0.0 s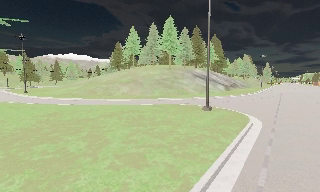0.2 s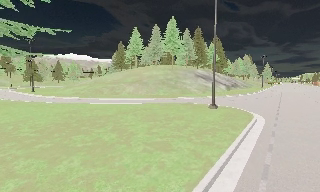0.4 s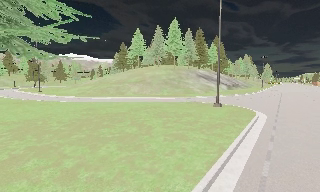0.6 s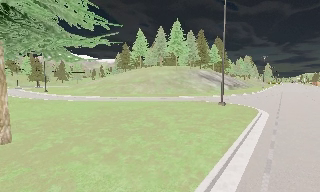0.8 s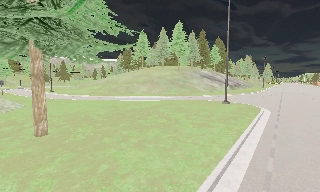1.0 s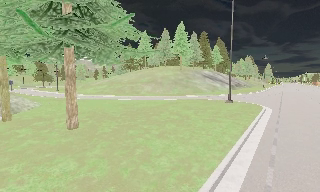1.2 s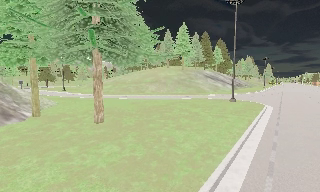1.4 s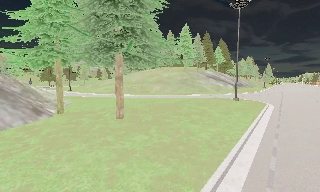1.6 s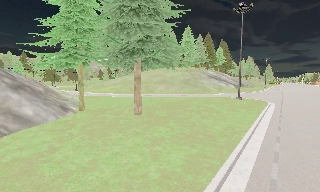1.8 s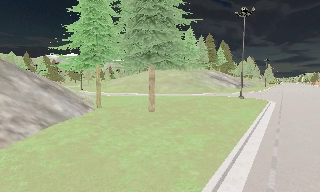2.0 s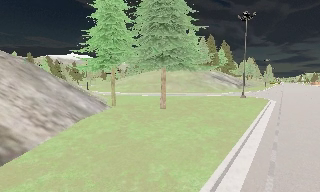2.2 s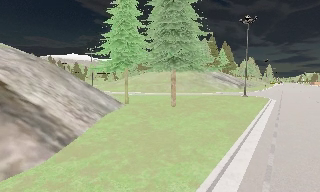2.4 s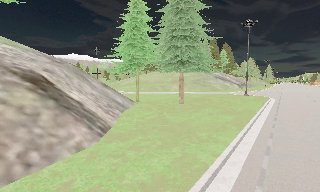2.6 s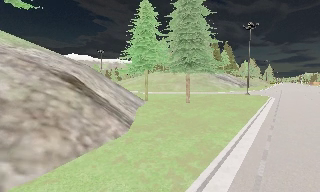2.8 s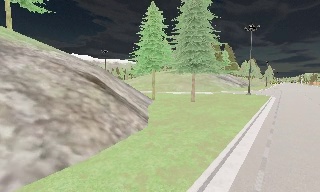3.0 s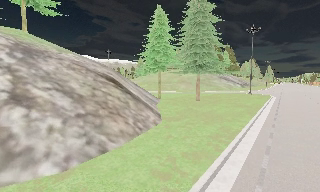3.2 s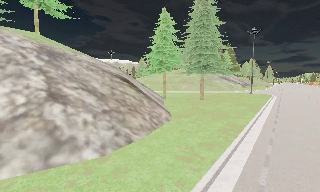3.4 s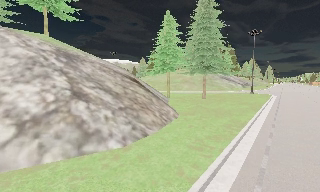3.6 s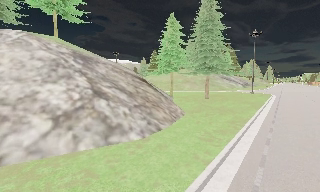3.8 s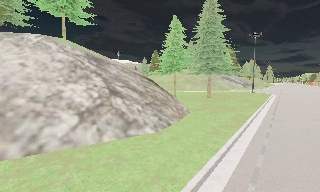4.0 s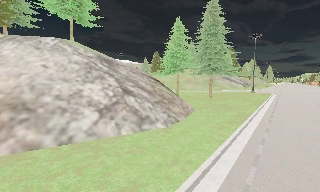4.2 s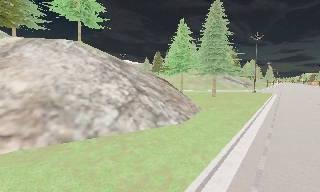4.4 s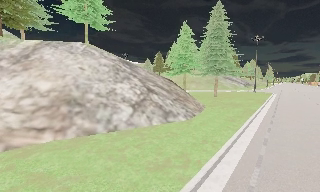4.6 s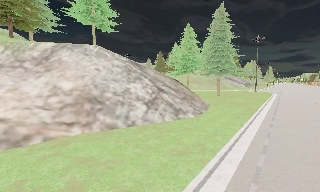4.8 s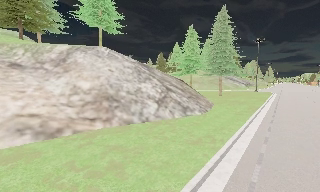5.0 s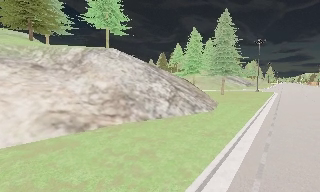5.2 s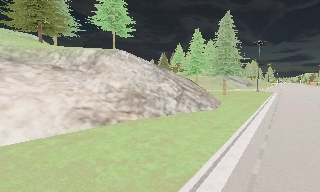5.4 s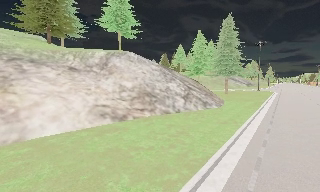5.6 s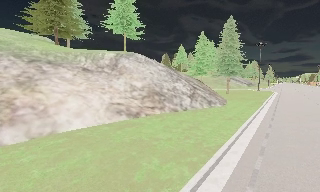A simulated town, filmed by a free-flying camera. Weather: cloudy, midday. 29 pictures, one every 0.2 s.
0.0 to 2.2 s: The camera travels backward and to its left, about 15 m, so what stands in front gets smaller.
2.2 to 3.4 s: The camera travels backward and to its left, about 8 m, so what stands in front gets smaller. It loses speed.
3.4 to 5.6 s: The camera travels backward and to its left, about 12 m, so what stands in front gets smaller.
The film runs backward here.
